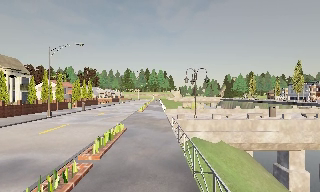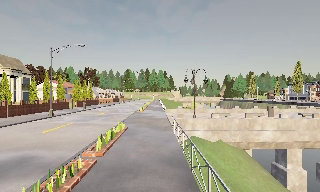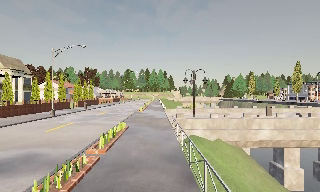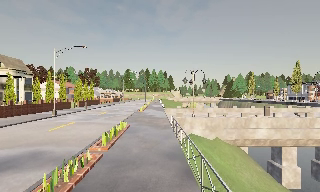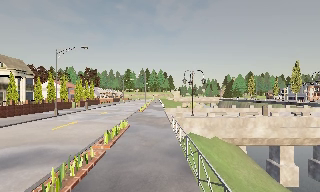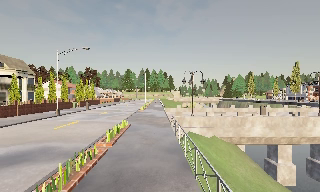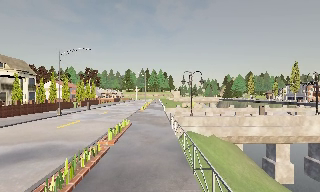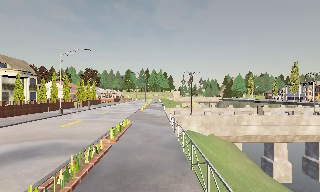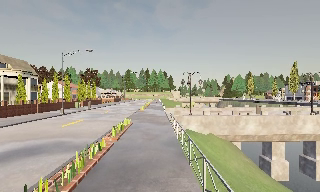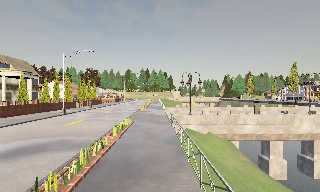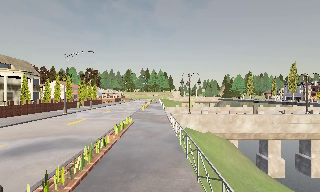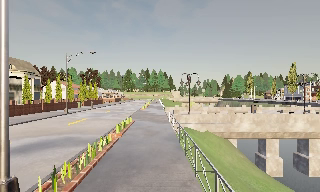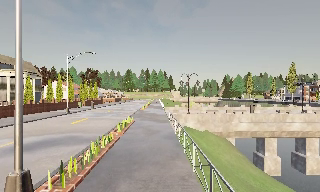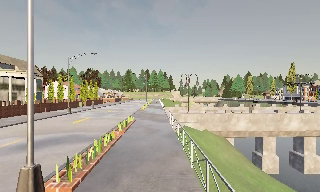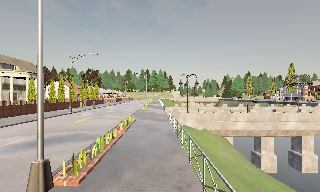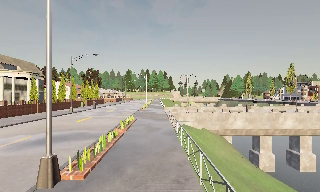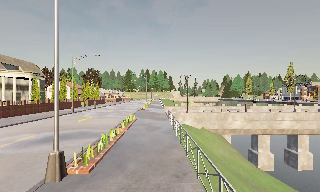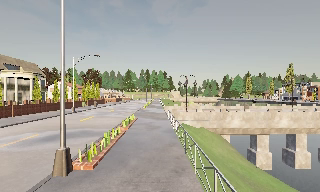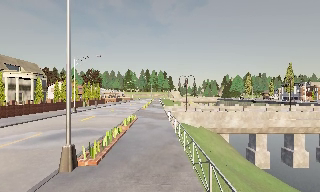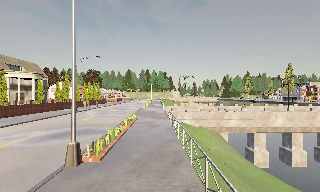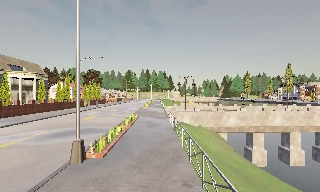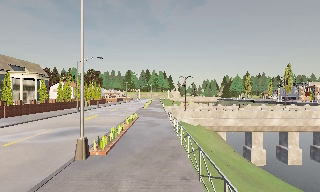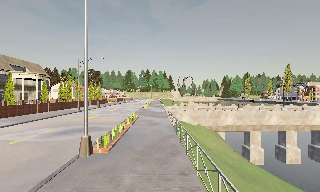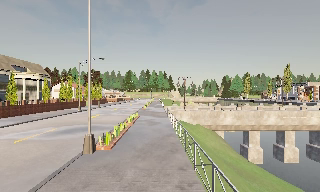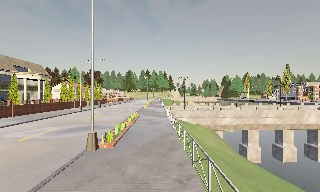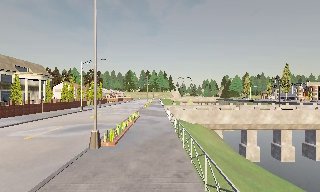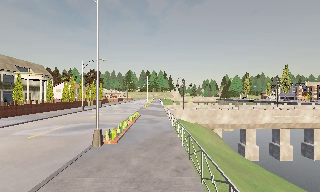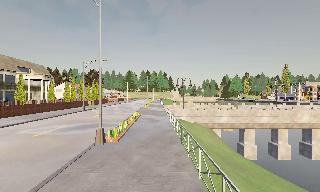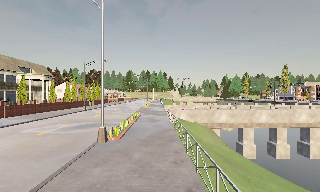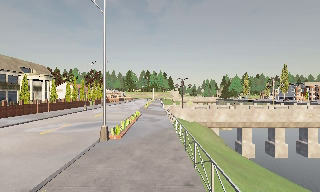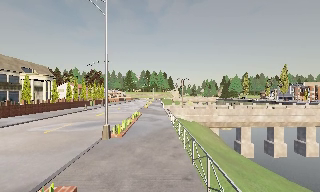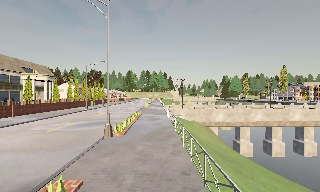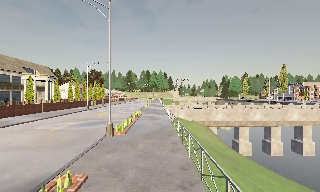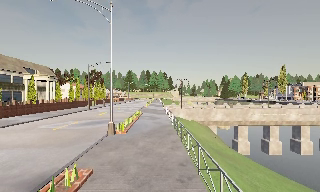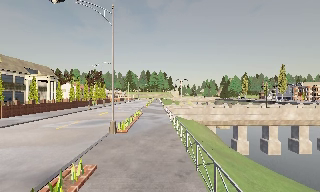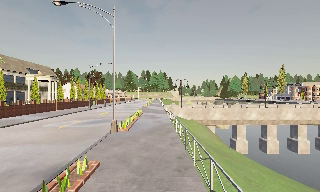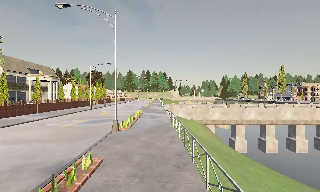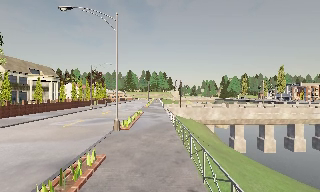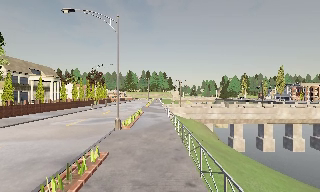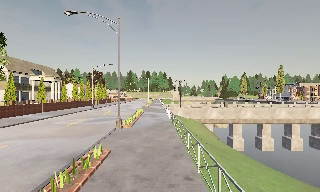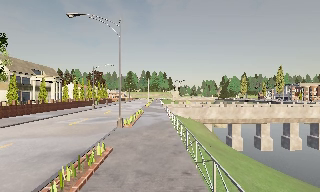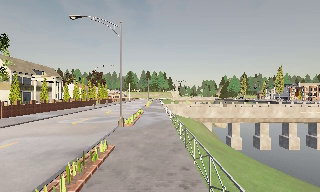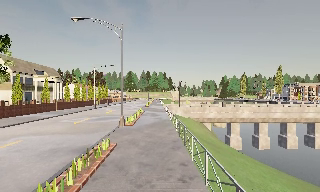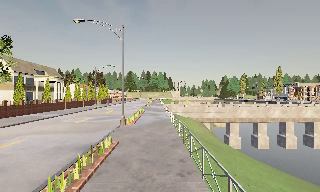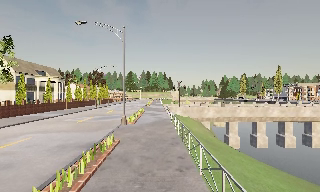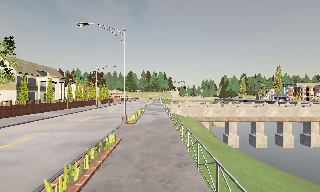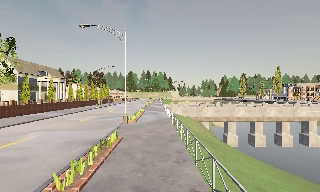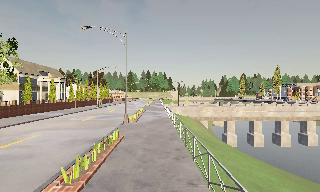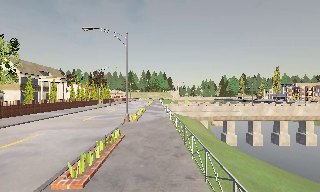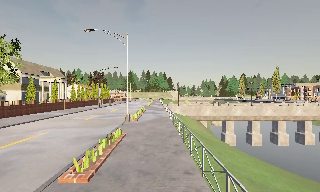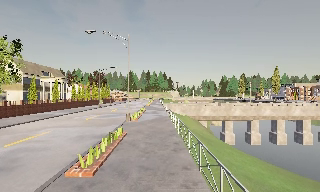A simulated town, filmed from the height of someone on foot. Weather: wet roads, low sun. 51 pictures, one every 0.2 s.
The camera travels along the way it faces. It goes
backward.
0.0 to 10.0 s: The camera travels backward, about 14 m, so what stands in front gets smaller.
The film runs backward here.
